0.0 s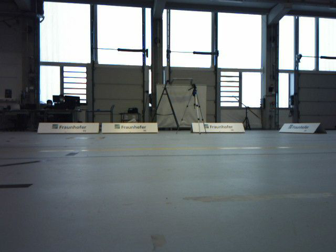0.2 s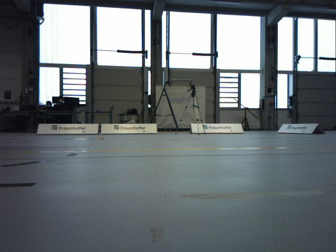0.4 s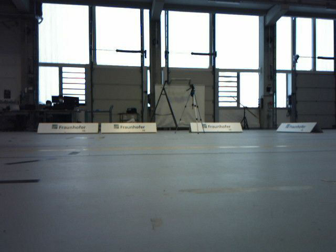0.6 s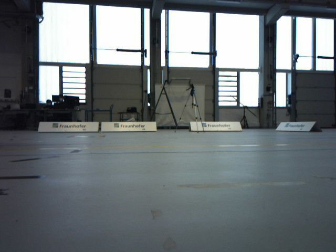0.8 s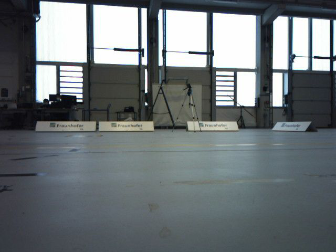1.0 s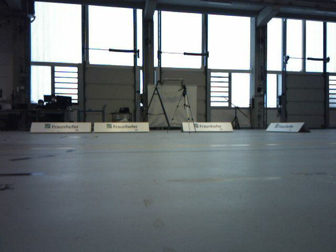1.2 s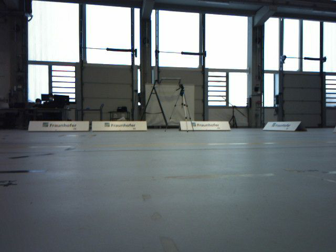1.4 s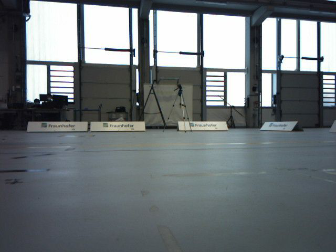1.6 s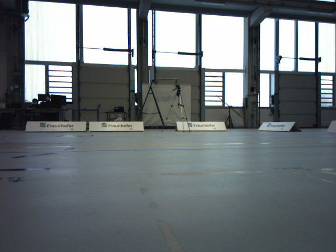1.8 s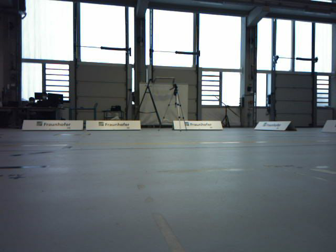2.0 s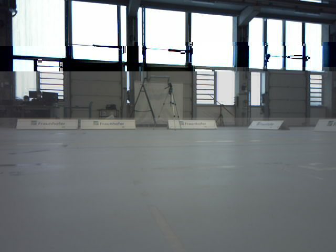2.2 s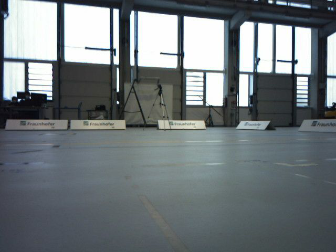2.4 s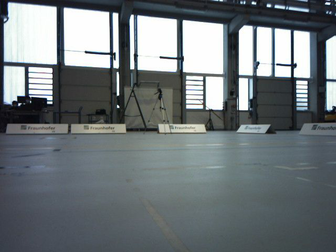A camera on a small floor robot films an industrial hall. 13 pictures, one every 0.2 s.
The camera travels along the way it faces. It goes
backward.
0.0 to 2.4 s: The camera travels backward, about 0.5 m, so what stands in front gets smaller.
The film runs backward here.
